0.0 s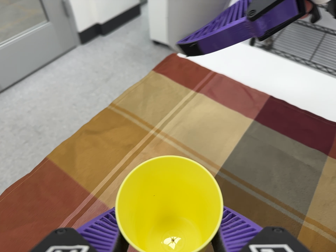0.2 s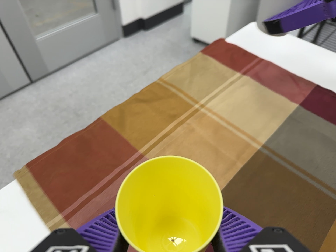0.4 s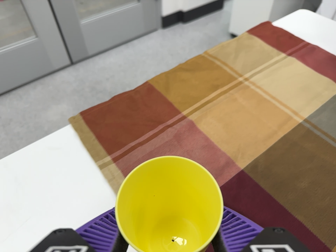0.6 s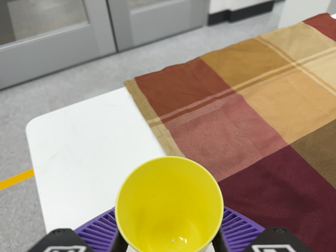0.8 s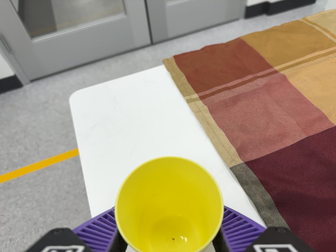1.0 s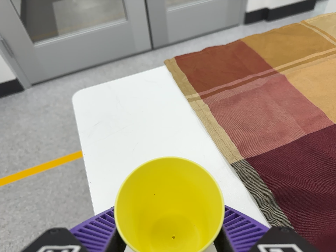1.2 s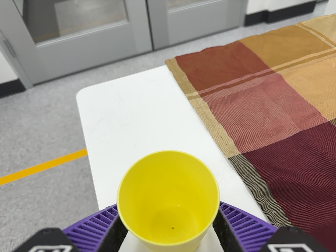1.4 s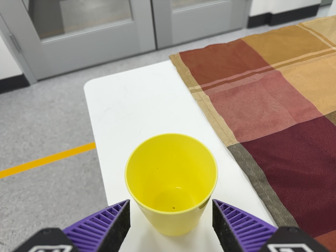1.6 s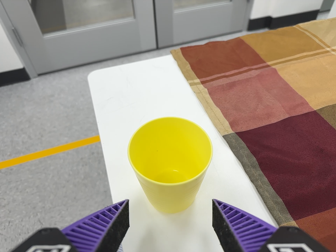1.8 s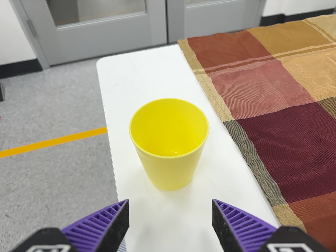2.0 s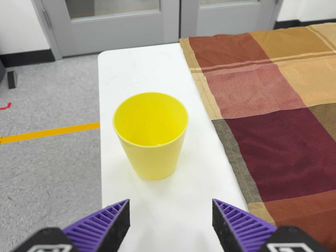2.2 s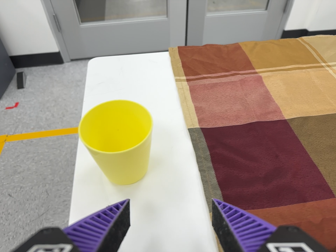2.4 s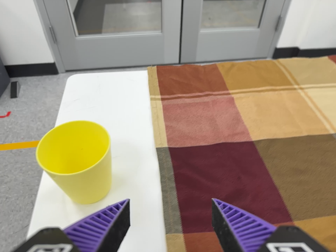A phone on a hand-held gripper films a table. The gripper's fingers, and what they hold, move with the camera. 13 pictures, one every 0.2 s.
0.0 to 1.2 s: The scene slides to the right, as the camera pans about 25 degrees to its left. It travels toward the bottom of its view and to its left, about 24 cm, so close, fixed things drift upward. It rolls about its line of sight by about 25 degrees, and the scene rotates clockwise.
1.2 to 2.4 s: The camera travels to its right and backward, about 14 cm, so close, fixed things drift to the left. It rolls about its line of sight by about 15 degrees, and the scene rotates clockwise.
The film runs backward here.
